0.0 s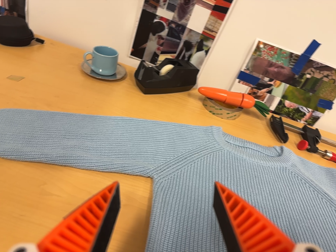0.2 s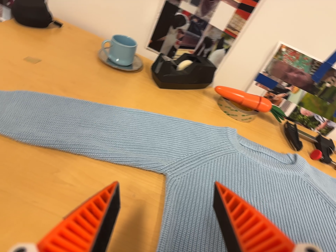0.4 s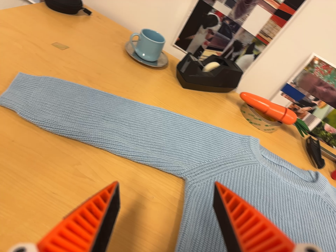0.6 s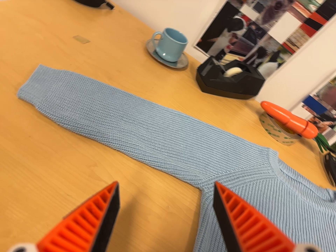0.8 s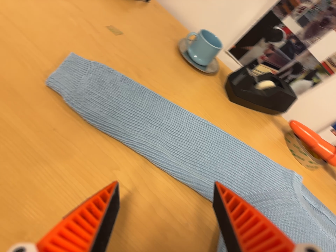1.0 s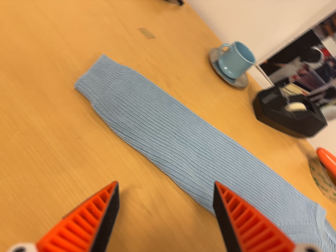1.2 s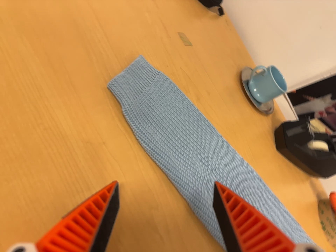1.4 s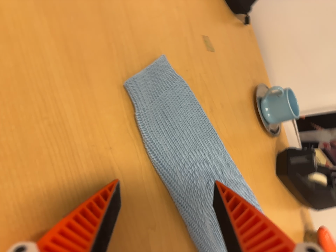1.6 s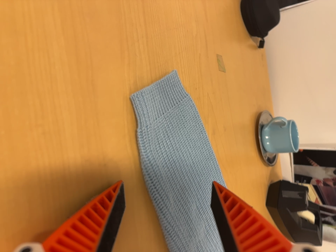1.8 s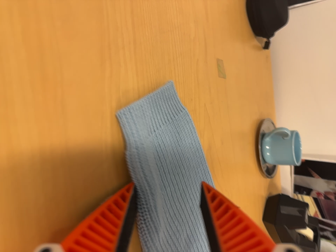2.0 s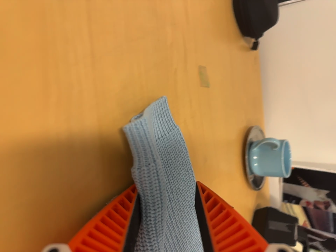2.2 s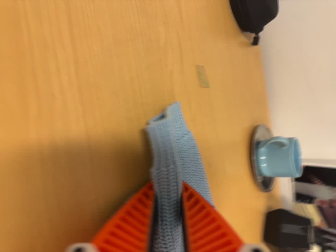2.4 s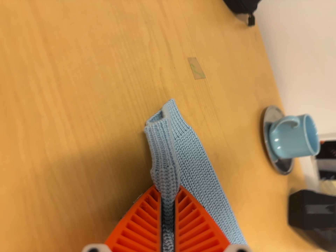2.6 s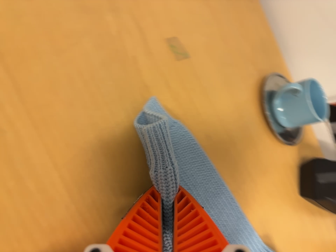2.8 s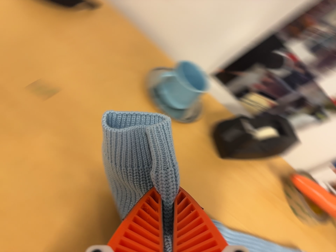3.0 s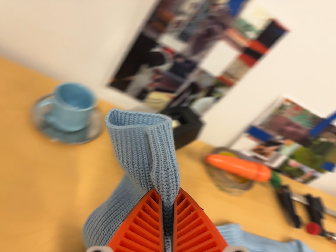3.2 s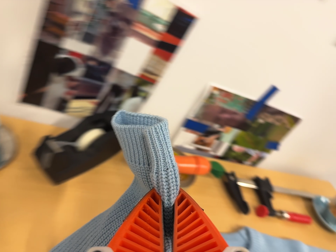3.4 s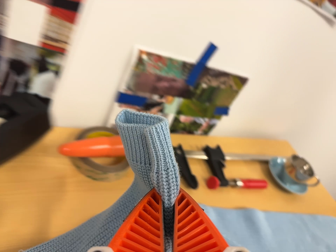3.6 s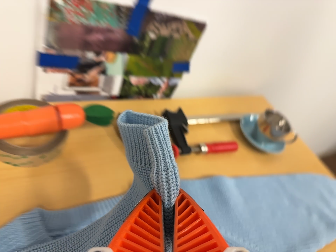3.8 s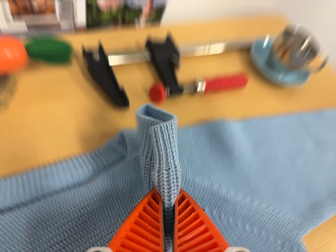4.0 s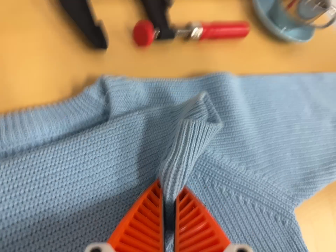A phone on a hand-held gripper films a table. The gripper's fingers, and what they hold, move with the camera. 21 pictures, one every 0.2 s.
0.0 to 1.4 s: The camera travels to its left, forward and toward the top of its view, about 26 cm, so close, fixed things drift to the right. It rolls about its line of sight by about 55 degrees, and the scene rotates clockwise.
1.4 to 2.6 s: The camera travels forward, toward the top of its view and to its right, about 18 cm, so what stands in front looms larger. Its aim tips toward the bottom of its view by about 10 degrees. It rolls about its line of sight by about 10 degrees, and the scene rotates counterclockwise.
2.6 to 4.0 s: The camera swings to its right by about 35 degrees, and the scene slides to the left. It travels to its right and forward, about 50 cm, so close, fixed things drift to the left. Its aim tips toward the bottom of its view by about 35 degrees, and the scene shifts upward. It rolls about its line of sight by about 65 degrees, and the scene rotates counterclockwise.
The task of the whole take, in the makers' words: left arm across.
The film runs forward here.
